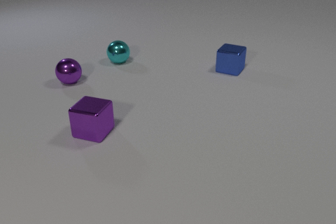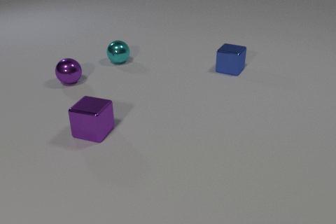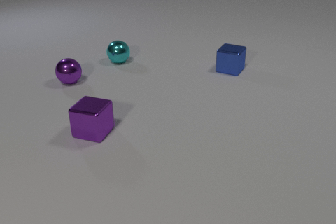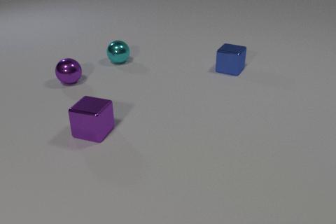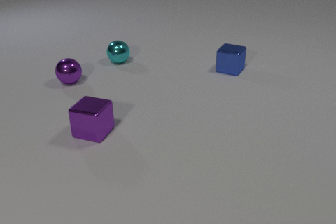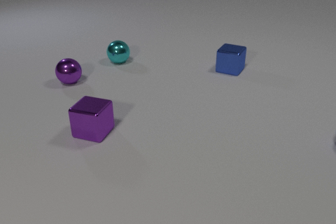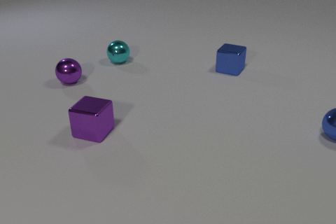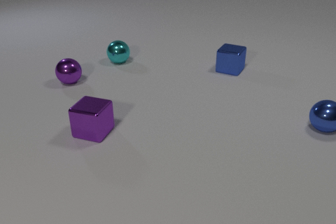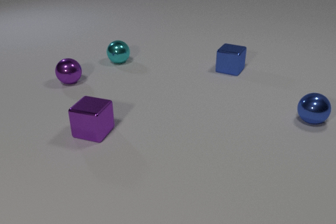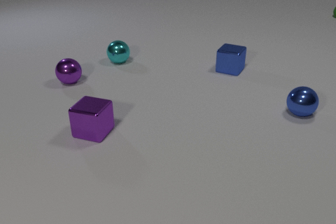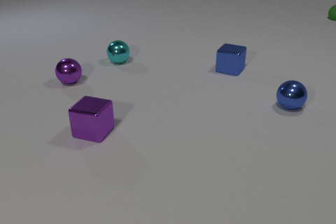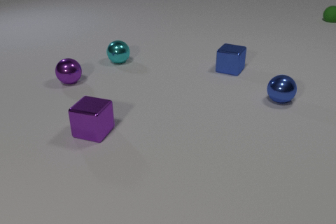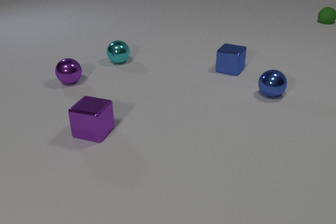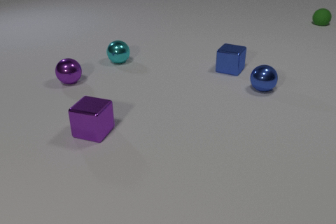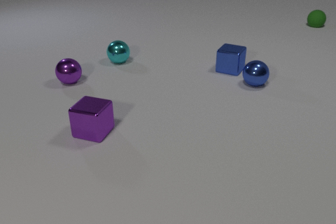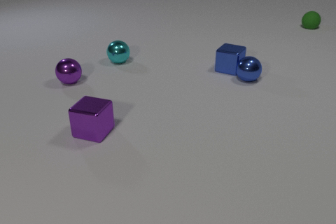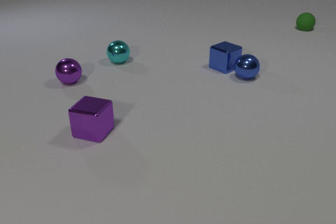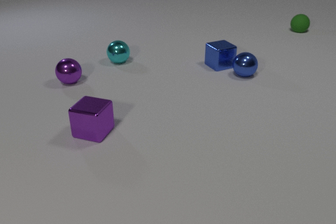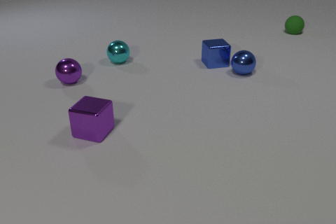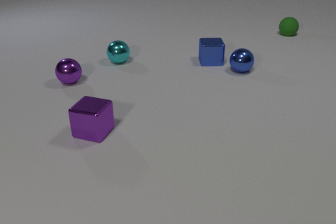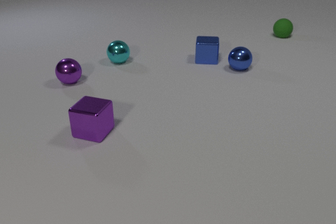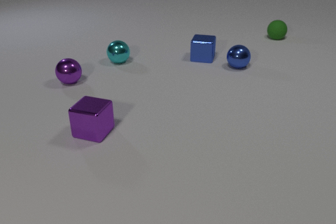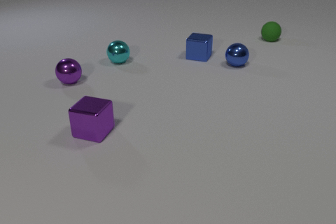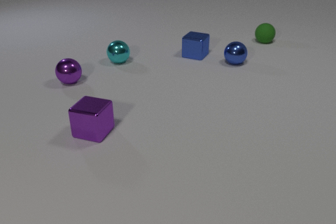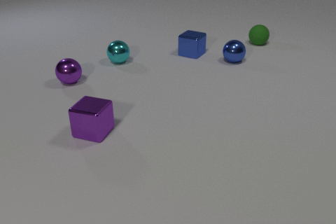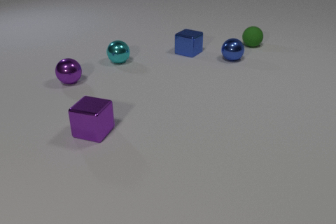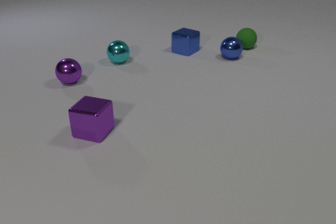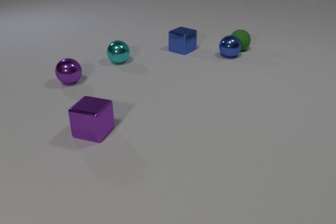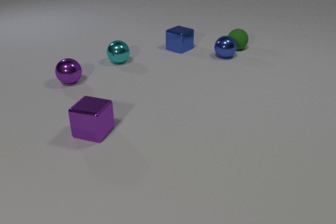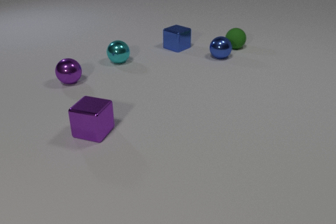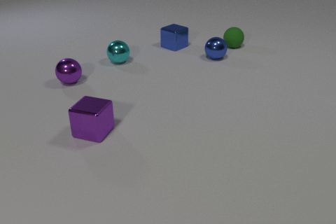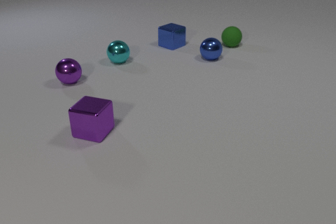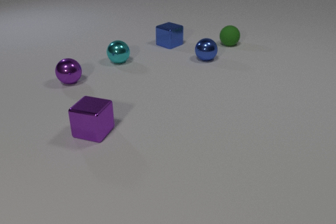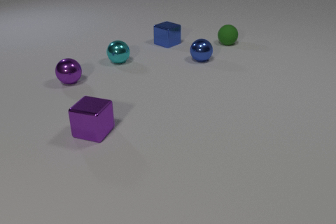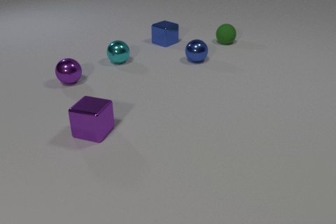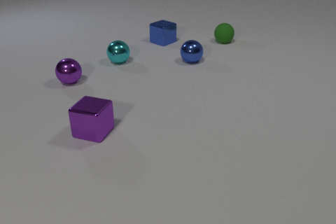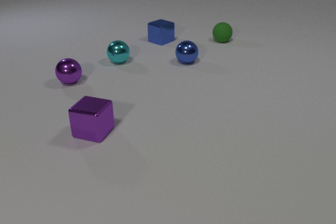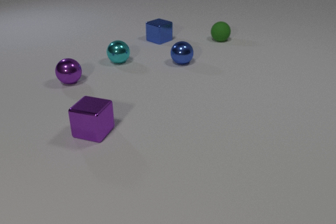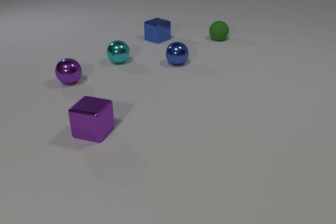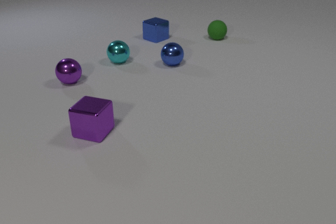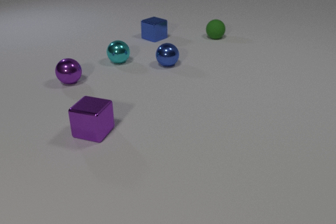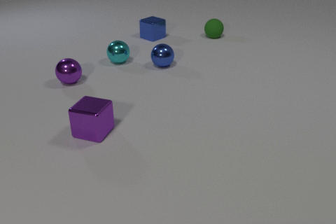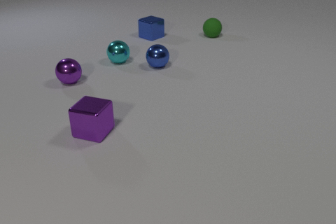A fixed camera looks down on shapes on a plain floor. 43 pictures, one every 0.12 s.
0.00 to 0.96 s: The blue metal sphere comes in at the right edge, rolls to the left and away from the camera.
0.96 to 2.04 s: The blue metal sphere rolls away from the camera and to the left. The blue metal cube slides to the left and away from the camera, spins so that its near face slides to the left, clockwise seen from above. The green rubber sphere comes in at the right edge, rolls toward the camera and to the left. The blue metal sphere and the blue metal cube collide.
2.04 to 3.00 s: The blue metal sphere rolls away from the camera. The blue metal cube slides away from the camera and to the left, spins clockwise seen from above by about 60 degrees, its near face sliding to the left. The green rubber sphere rolls toward the camera and to the left.
3.00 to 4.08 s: The blue metal sphere rolls to the left. The blue metal cube slides away from the camera and to the left. The green rubber sphere rolls to the left. The blue metal sphere and the green rubber sphere collide.
4.08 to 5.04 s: The blue metal sphere rolls to the left and toward the camera. The blue metal cube slides away from the camera and to the left. The green rubber sphere rolls away from the camera and to the left.
How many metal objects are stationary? 3.
What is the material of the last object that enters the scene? rubber.
What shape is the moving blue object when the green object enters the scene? sphere.
